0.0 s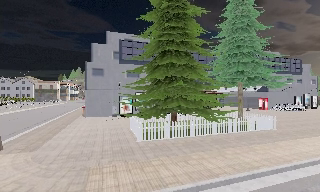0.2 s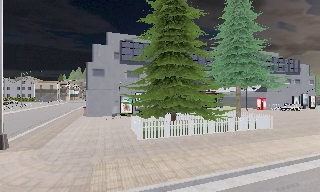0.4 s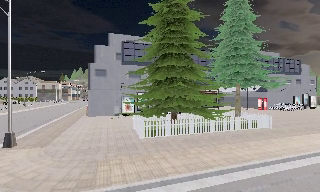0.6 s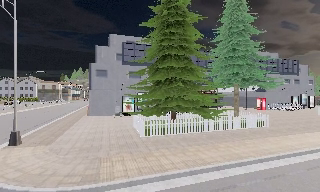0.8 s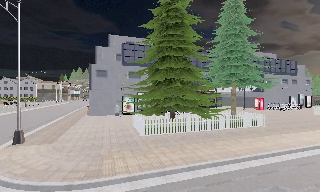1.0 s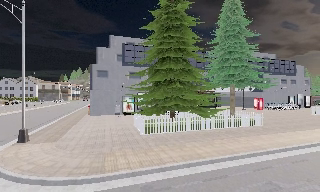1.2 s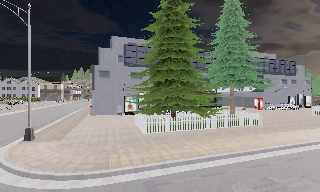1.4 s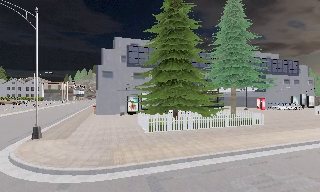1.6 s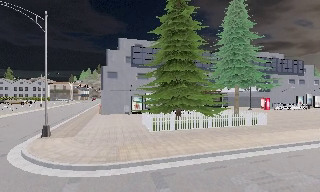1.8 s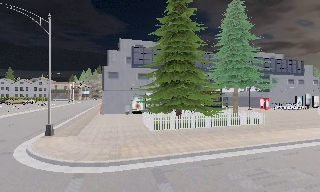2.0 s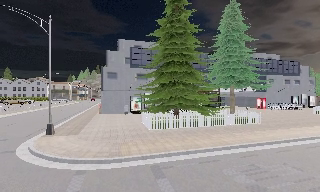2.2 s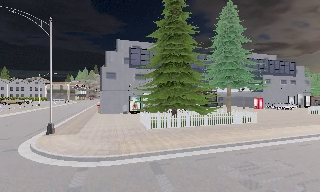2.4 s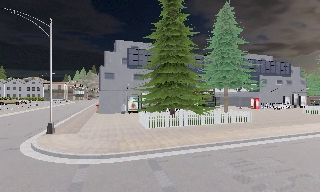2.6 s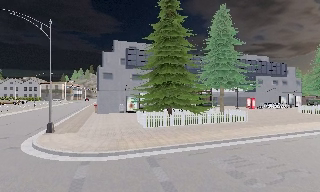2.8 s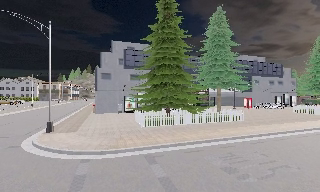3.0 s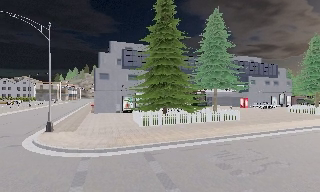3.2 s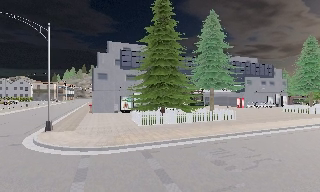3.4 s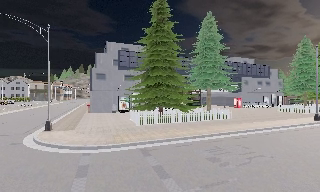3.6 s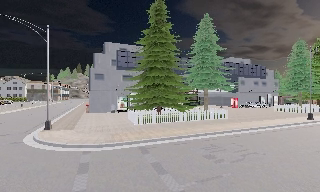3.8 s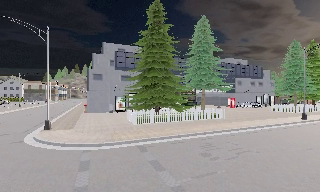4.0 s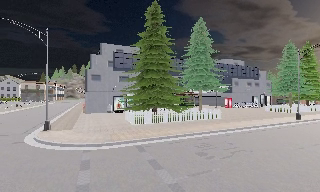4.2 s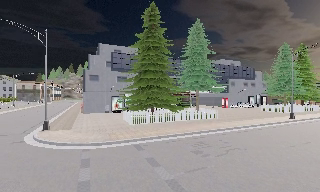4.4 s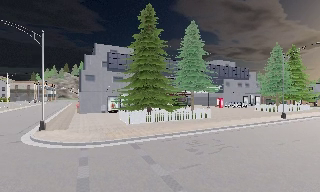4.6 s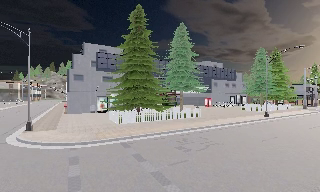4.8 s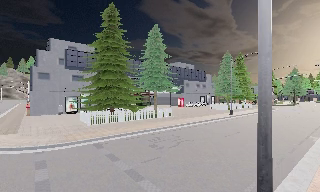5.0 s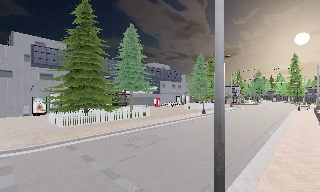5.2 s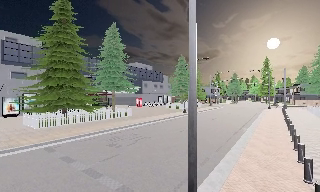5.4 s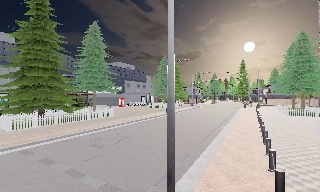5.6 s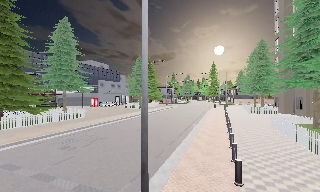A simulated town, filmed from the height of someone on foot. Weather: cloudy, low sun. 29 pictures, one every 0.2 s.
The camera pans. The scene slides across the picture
to the left.
The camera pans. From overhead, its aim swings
clockwise.
0.0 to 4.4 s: The camera travels backward, about 6 m, so what stands in front gets smaller.
4.4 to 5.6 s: The camera swings to its right by about 45 degrees, and the scene slides to the left. It travels backward, about 1.5 m.
The film runs backward here.
